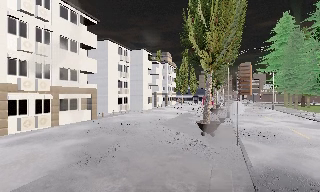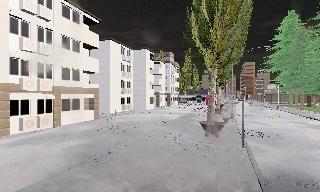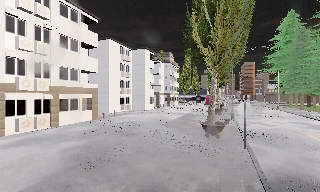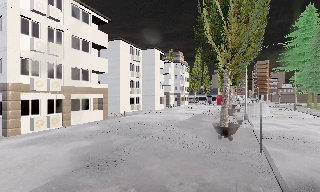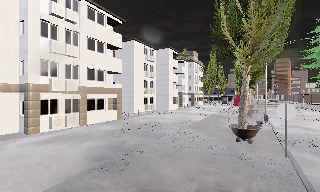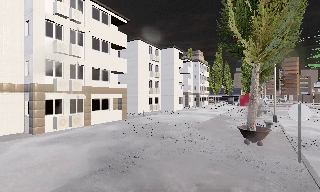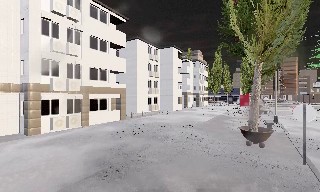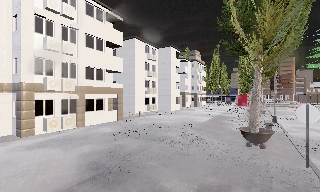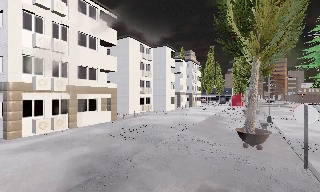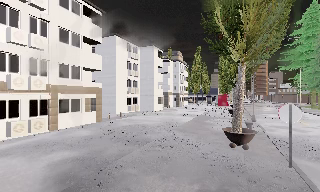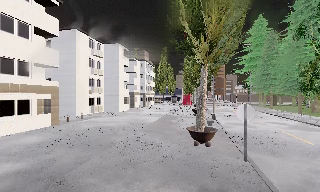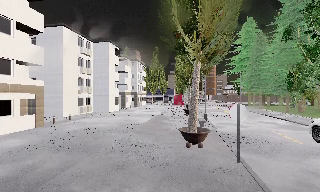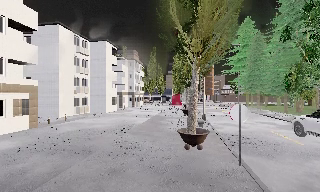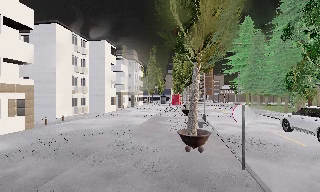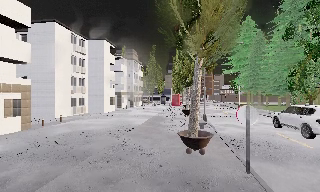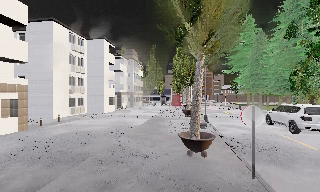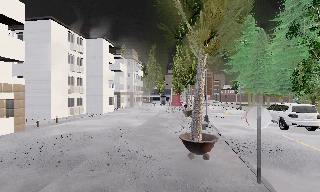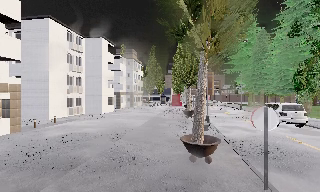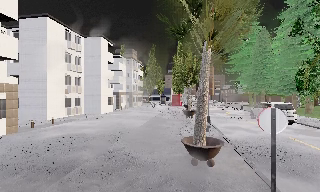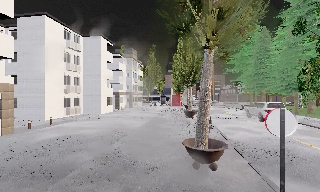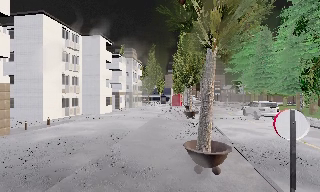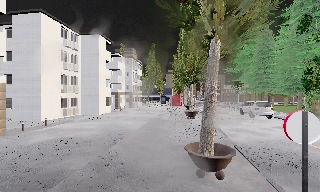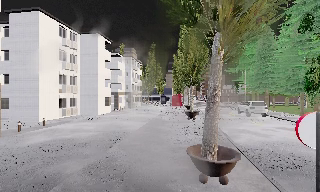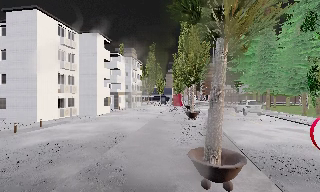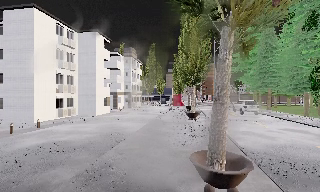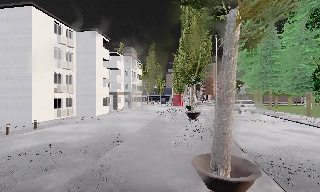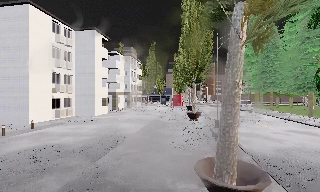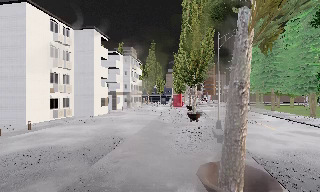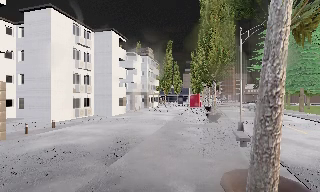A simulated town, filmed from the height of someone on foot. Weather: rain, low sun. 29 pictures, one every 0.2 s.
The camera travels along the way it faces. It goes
forward.
0.0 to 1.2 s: The scene slides to the right, as the camera pans about 10 degrees to its left. It travels forward, about 1.5 m, so what stands in front looms larger.
1.2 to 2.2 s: The camera swings to its right by about 20 degrees, and the scene slides to the left. It travels forward, about 1.5 m, so what stands in front looms larger.
2.2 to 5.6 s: The camera travels forward, about 5 m, so what stands in front looms larger.
The film runs forward here.
